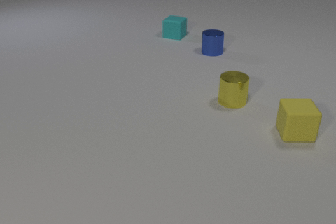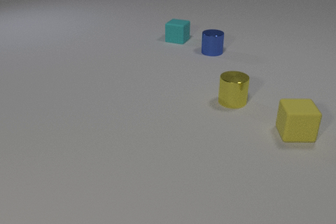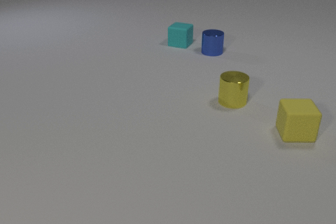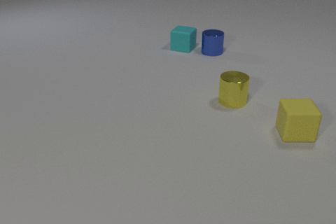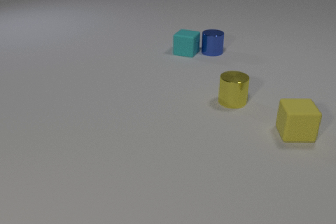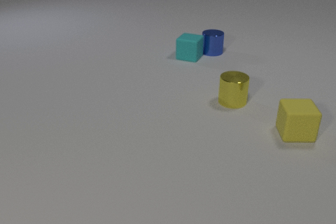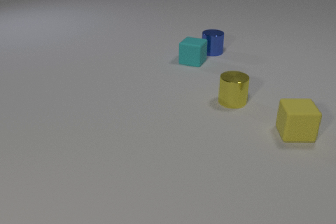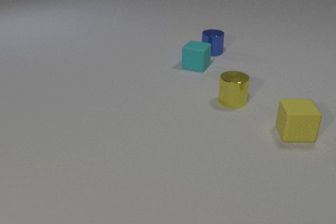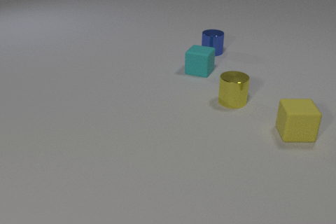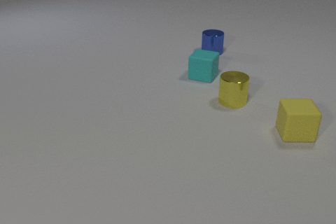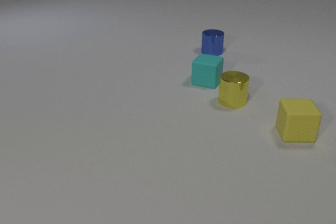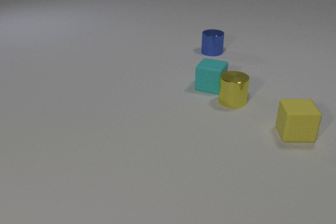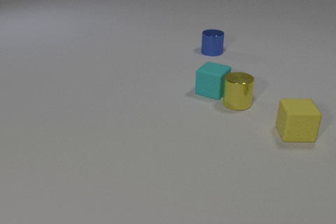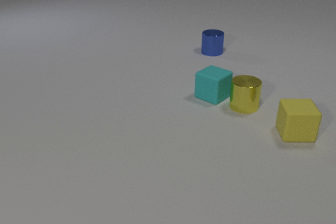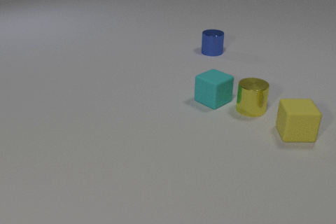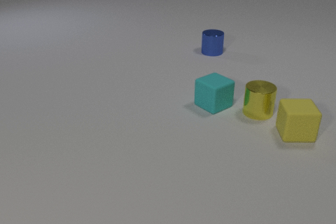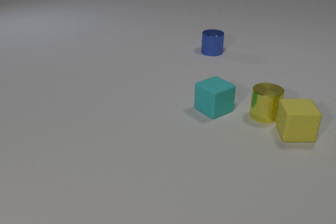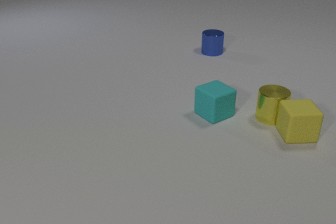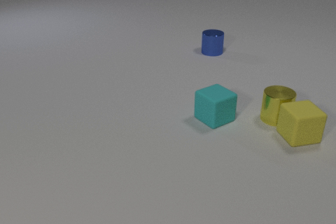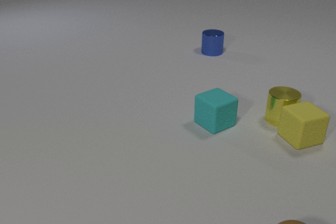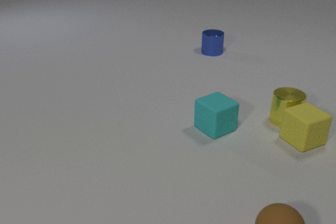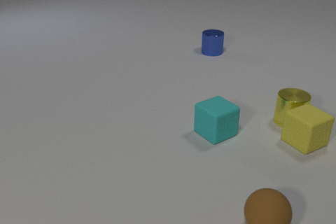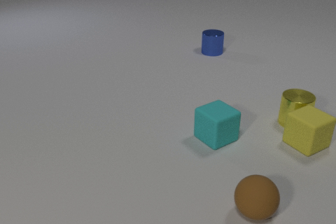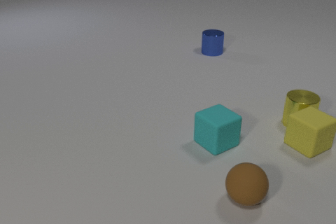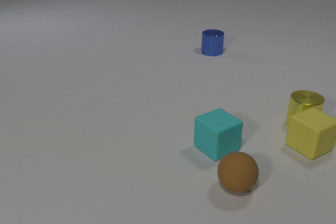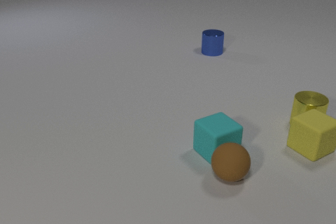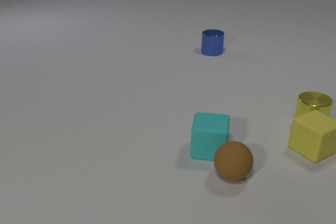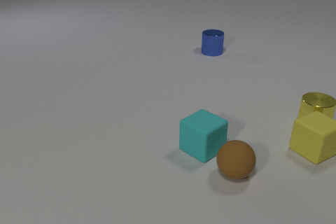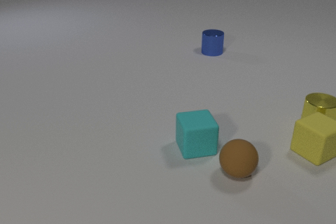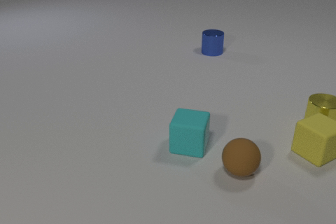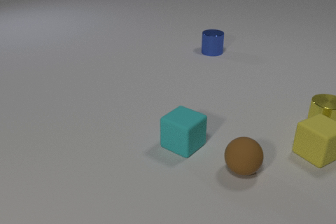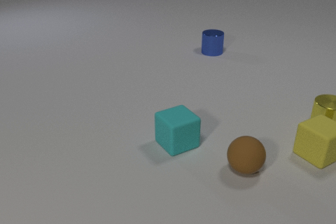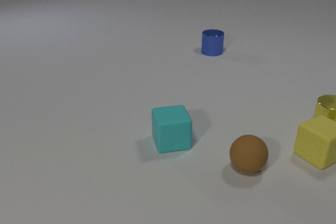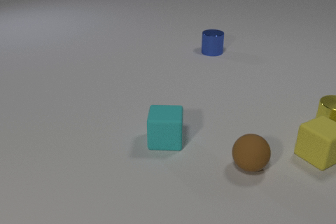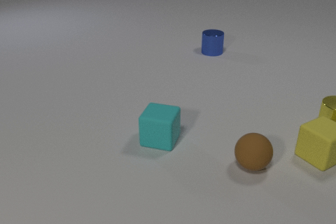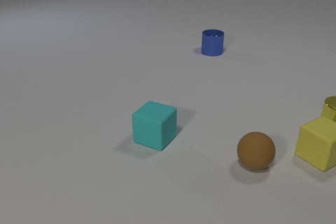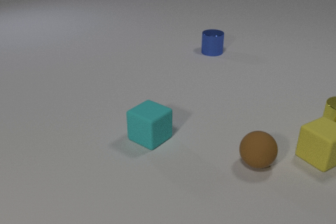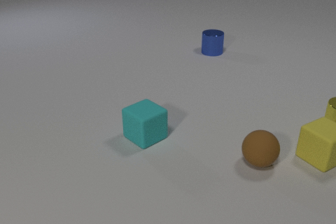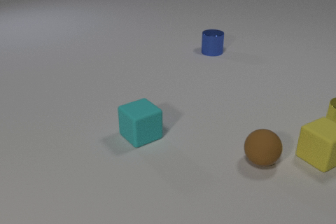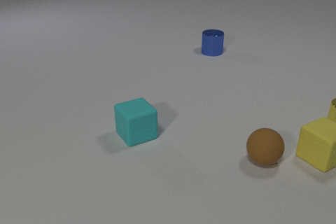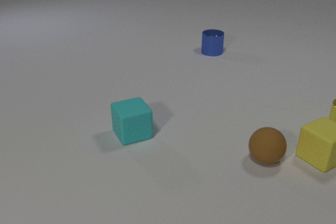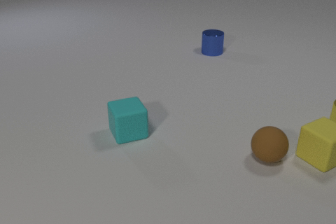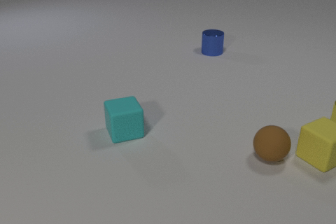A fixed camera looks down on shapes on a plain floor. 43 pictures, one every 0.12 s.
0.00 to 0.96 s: The cyan rubber cube slides toward the camera.
0.96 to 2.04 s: The cyan rubber cube slides toward the camera. The yellow metal cylinder slides to the right and toward the camera. The cyan rubber cube and the yellow metal cylinder collide. The yellow metal cylinder and the yellow rubber cube collide.
2.04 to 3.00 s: The cyan rubber cube slides toward the camera. The yellow metal cylinder slides to the right. The yellow rubber cube slides toward the camera and to the right, spins counterclockwise seen from above by about 30 degrees, its near face sliding to the right. The brown rubber sphere comes in at the bottom edge, rolls away from the camera and to the left. The cyan rubber cube and the brown rubber sphere collide.
3.00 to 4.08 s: The cyan rubber cube slides to the left. The yellow metal cylinder slides to the right. The yellow rubber cube slides toward the camera and to the right. The brown rubber sphere rolls to the right and away from the camera.
4.08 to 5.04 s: The cyan rubber cube slides to the left and away from the camera. The yellow metal cylinder slides to the right. The brown rubber sphere rolls away from the camera and to the right.
How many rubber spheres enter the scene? 1.
How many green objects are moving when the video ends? 0.
Are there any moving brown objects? yes.
